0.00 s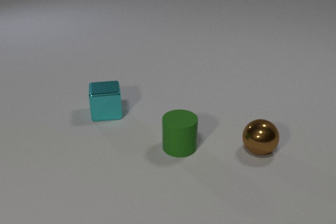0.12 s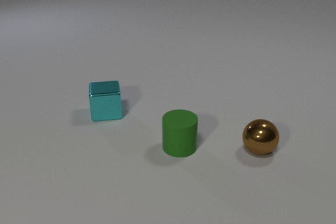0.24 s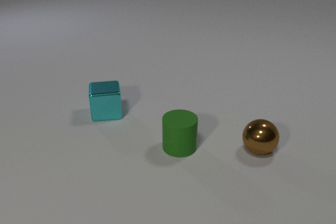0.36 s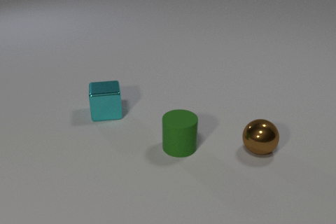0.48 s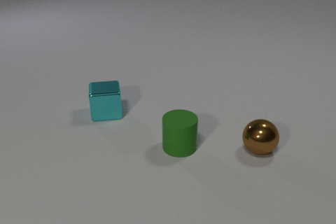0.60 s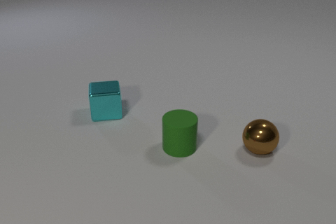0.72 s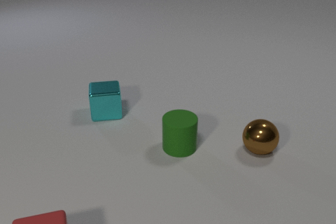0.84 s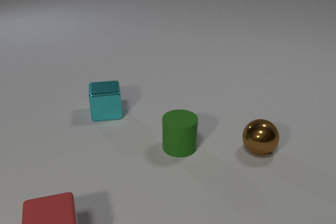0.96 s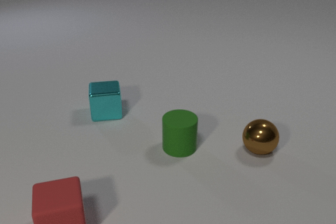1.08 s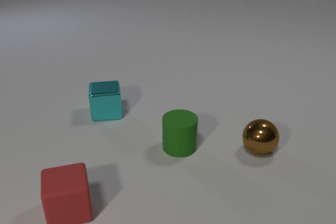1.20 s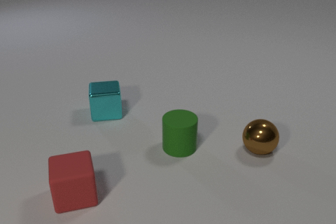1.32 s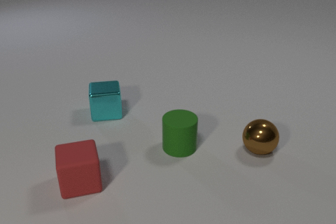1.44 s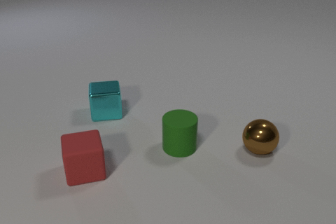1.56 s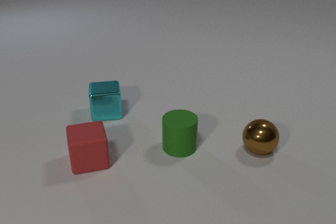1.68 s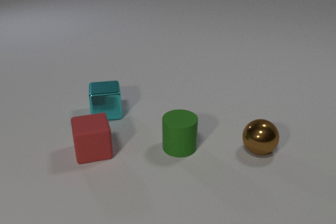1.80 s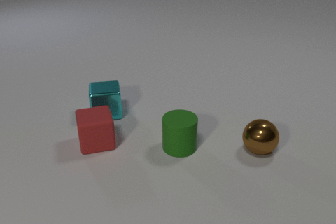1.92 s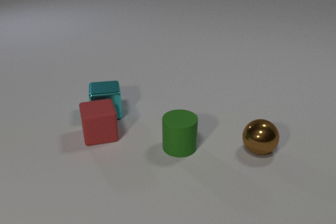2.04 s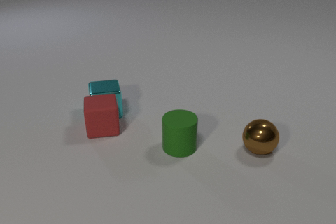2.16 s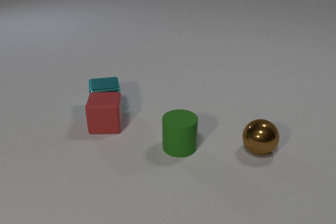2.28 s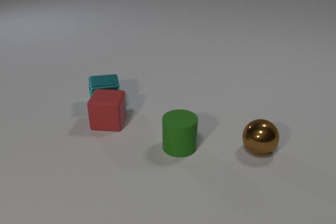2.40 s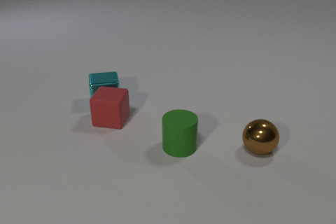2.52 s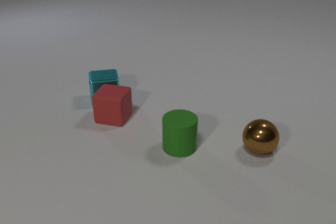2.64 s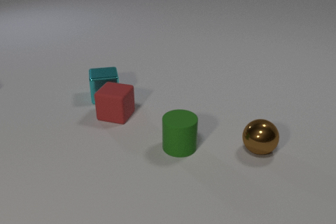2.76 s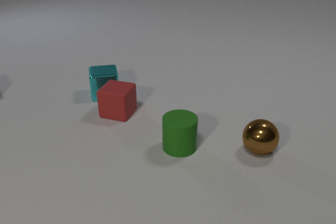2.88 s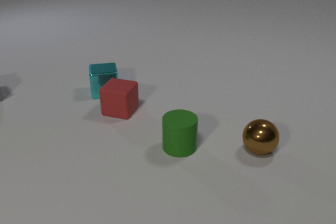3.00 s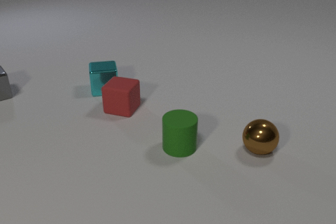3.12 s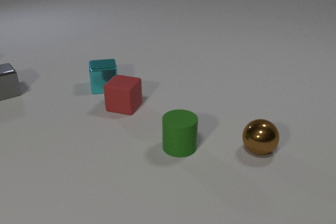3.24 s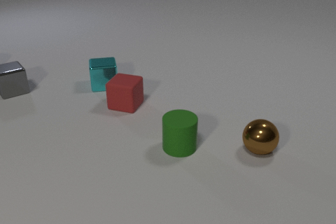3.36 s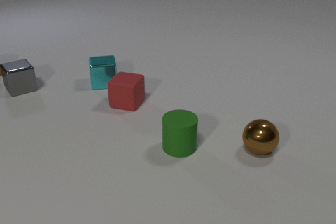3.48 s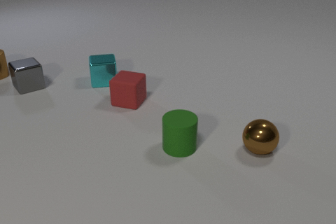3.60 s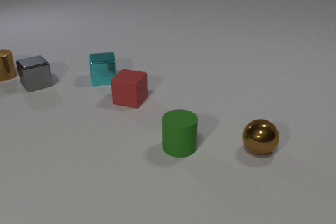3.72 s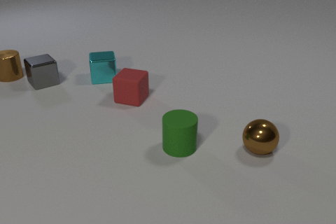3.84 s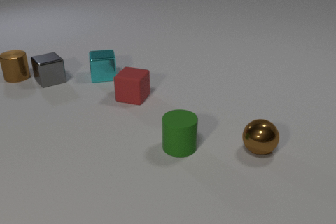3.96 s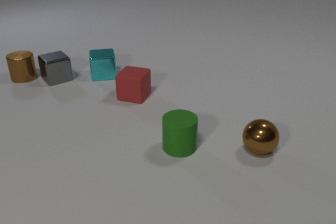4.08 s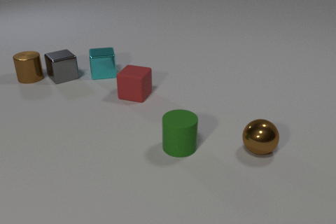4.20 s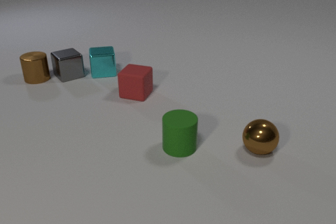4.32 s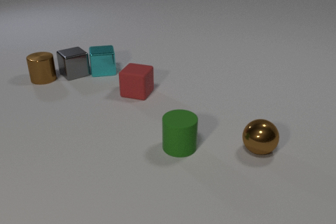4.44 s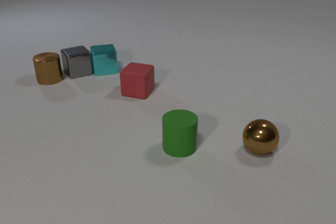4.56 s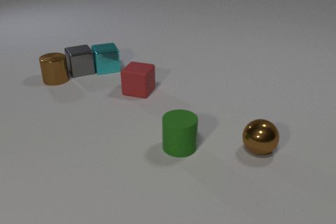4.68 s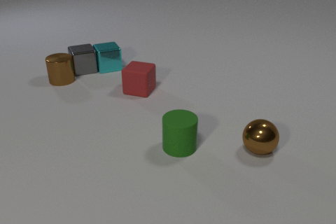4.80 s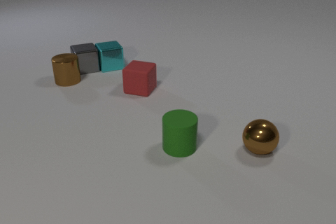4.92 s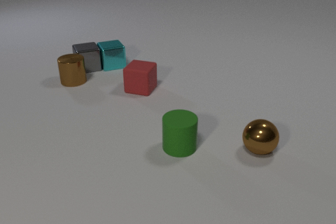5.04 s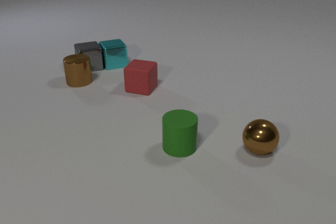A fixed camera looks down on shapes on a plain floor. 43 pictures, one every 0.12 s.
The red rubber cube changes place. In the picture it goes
away from the camera.
The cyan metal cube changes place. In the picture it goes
away from the camera.
0.00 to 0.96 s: The red rubber cube comes in at the bottom edge, slides away from the camera.
0.96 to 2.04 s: The red rubber cube slides away from the camera. The red rubber cube and the cyan metal cube collide.
2.04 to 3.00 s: The red rubber cube slides away from the camera and to the right, spins so that its near face slides to the left, clockwise seen from above. The cyan metal cube slides away from the camera. The gray metal cube comes in at the left edge, slides to the right.
3.00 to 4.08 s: The red rubber cube slides away from the camera and to the right. The cyan metal cube slides away from the camera. The gray metal cube slides to the right. The brown metal cylinder comes in at the left edge, slides to the right and toward the camera.
4.08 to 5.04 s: The red rubber cube slides away from the camera and to the right. The cyan metal cube slides away from the camera and to the right. The gray metal cube slides to the right and away from the camera. The brown metal cylinder slides to the right and toward the camera. The cyan metal cube and the gray metal cube collide.
What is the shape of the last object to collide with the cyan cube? cube.
How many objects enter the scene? 3.
What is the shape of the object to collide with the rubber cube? cube.
